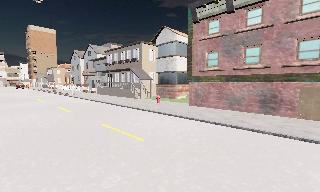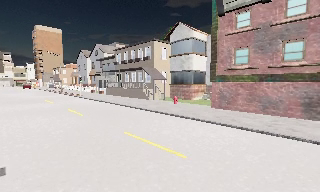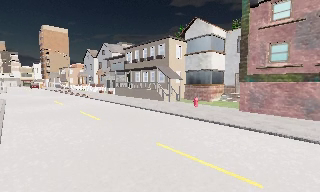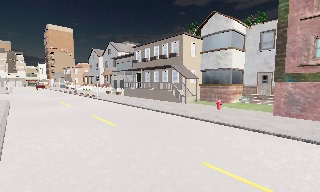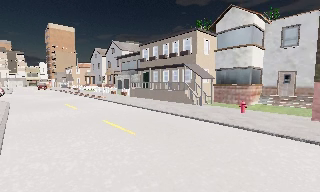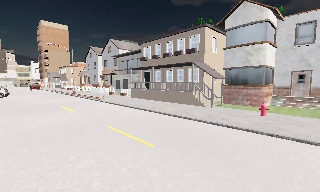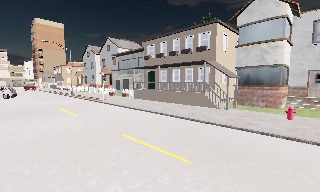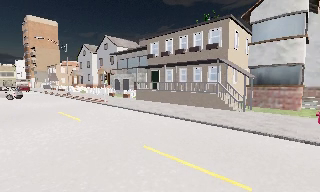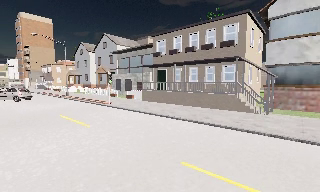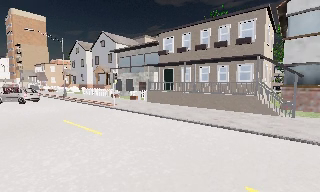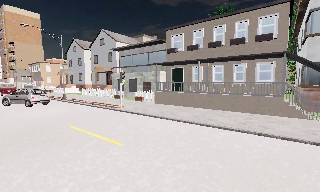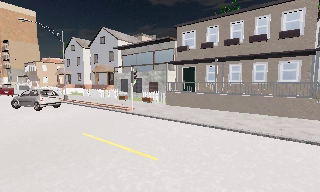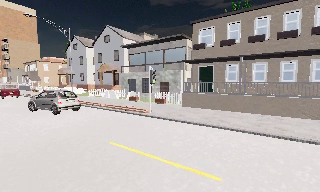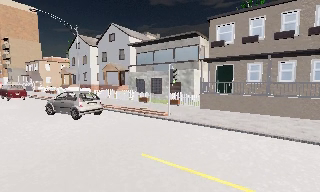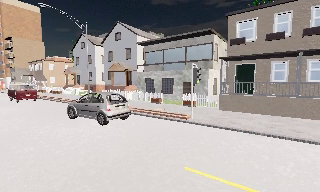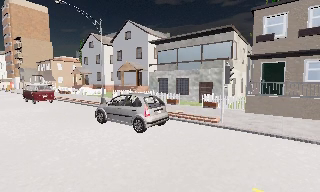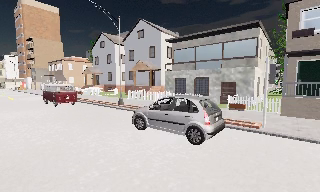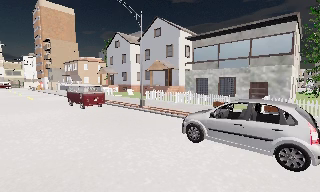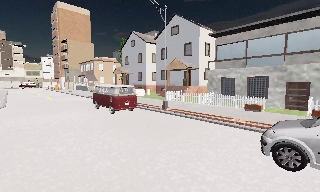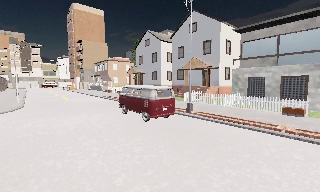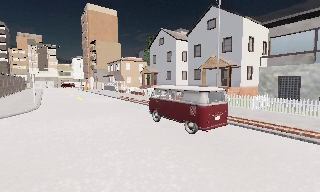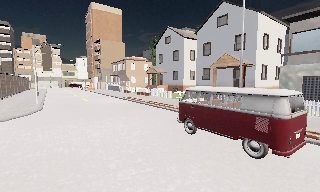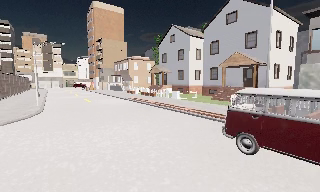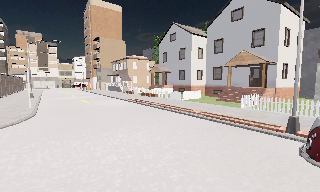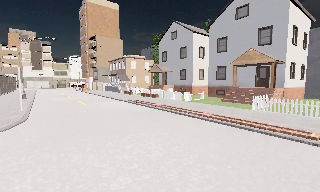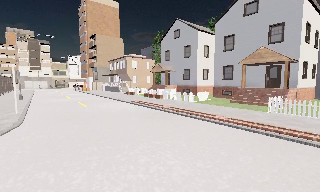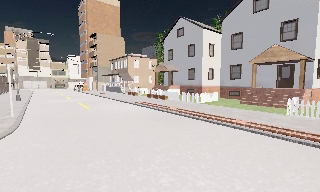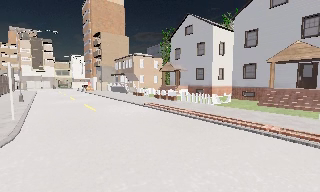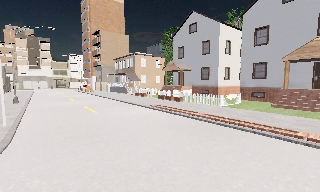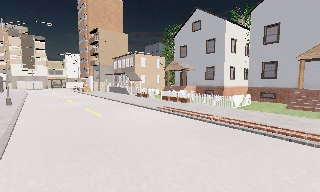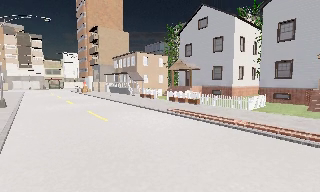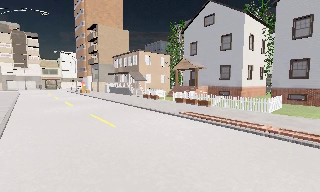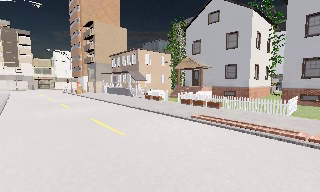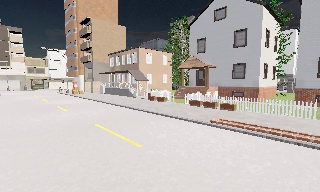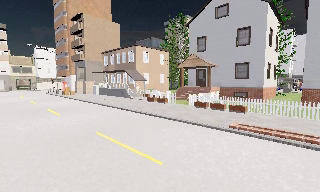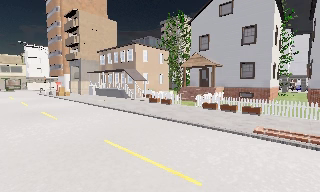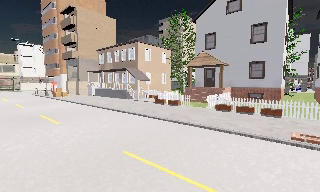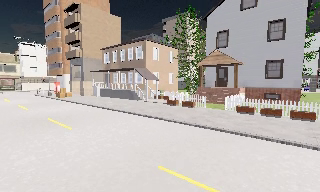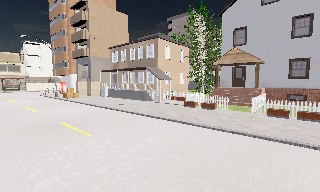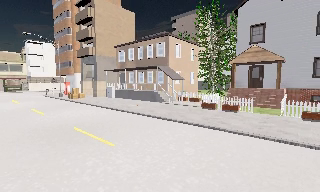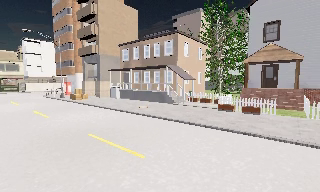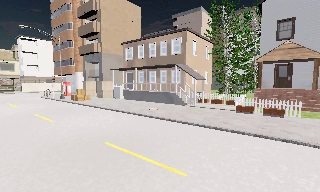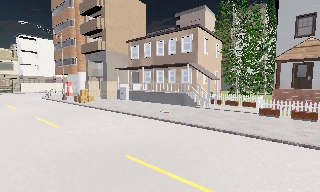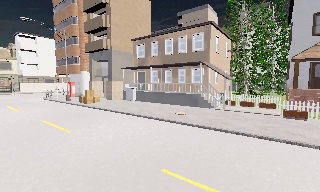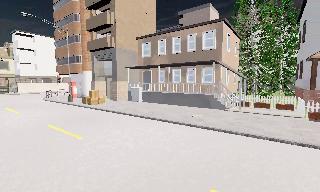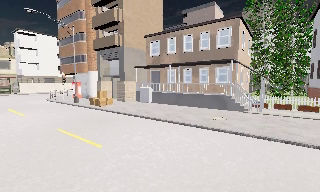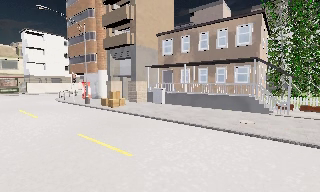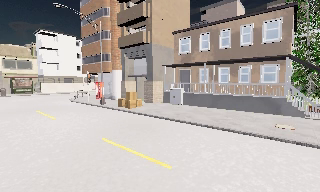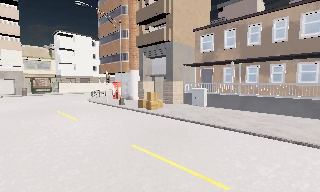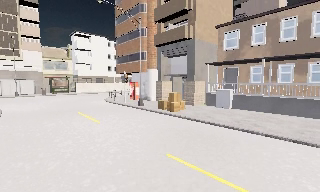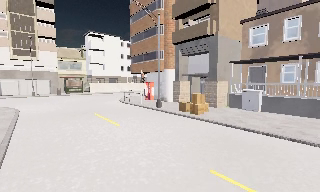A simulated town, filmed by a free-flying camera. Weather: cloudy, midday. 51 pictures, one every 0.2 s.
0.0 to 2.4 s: The camera travels to its left and forward, about 20 m, so close, fixed things drift to the right.
2.4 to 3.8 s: The camera pans to its left, which is counterclockwise from overhead, by about 15 degrees. It travels to its left and forward, about 10 m, so close, fixed things drift to the right.
3.8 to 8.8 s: The camera pans to its right, which is clockwise from overhead, by about 15 degrees. It travels forward and to its left, about 35 m, so what stands in front looms larger.
8.8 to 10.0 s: The scene slides to the right, as the camera pans about 15 degrees to its left. It travels to its left and forward, about 7 m, so close, fixed things drift to the right.
The film runs backward here.
